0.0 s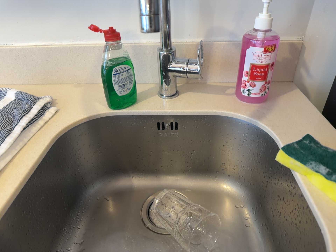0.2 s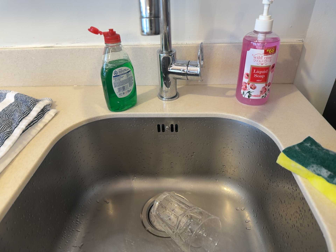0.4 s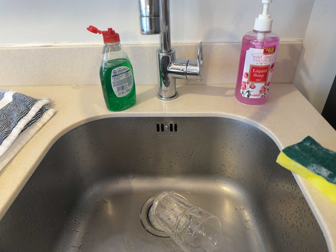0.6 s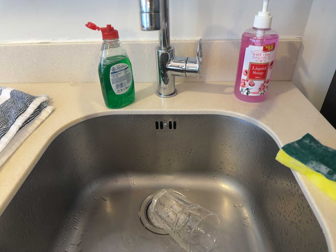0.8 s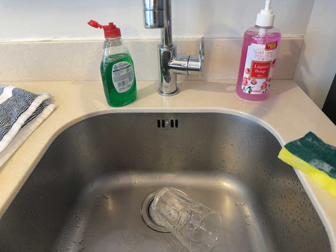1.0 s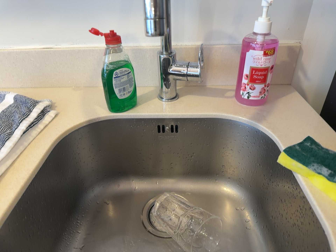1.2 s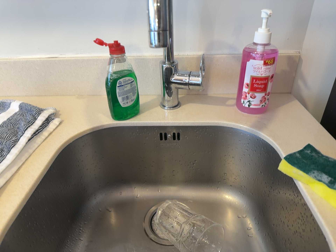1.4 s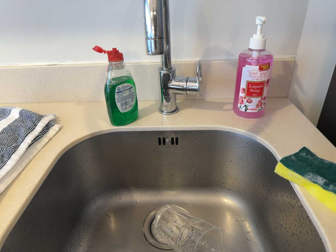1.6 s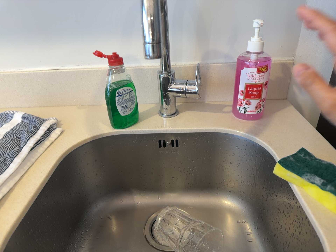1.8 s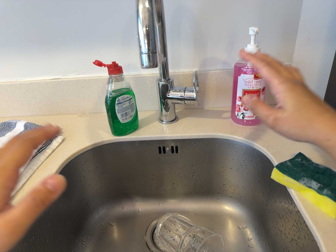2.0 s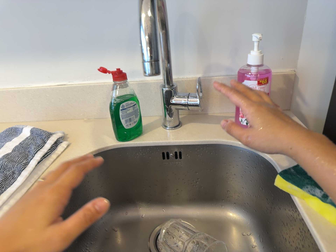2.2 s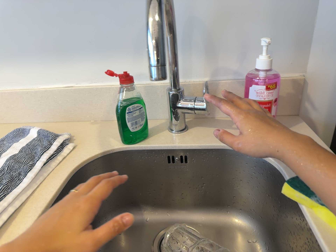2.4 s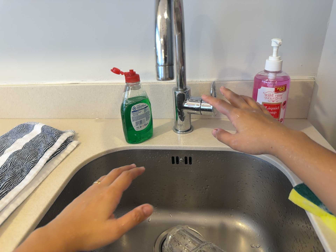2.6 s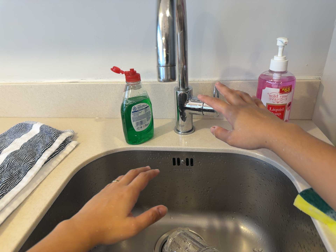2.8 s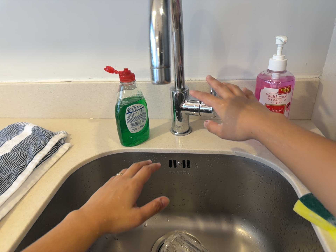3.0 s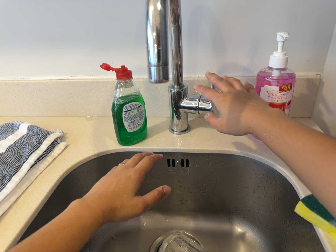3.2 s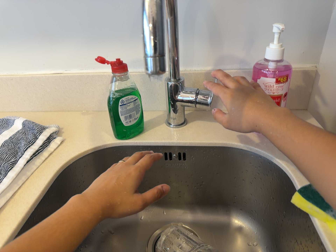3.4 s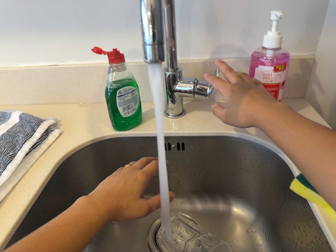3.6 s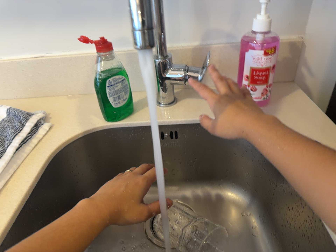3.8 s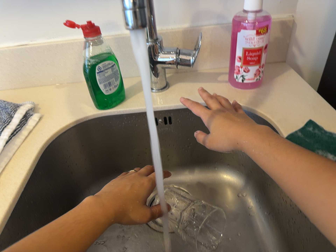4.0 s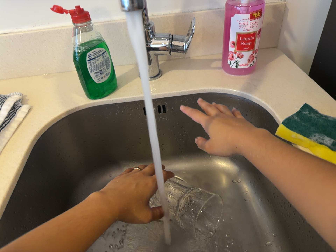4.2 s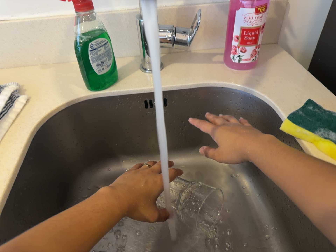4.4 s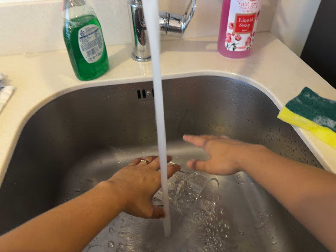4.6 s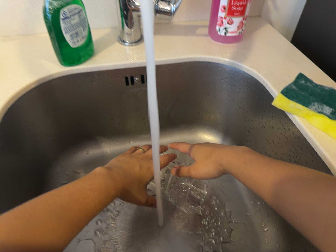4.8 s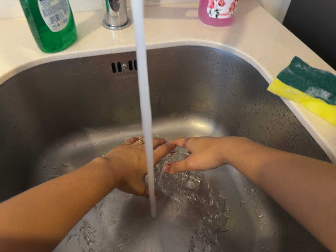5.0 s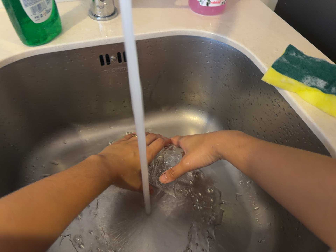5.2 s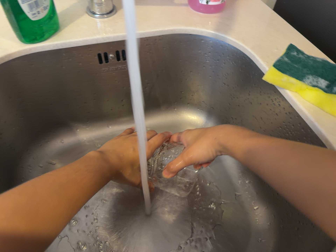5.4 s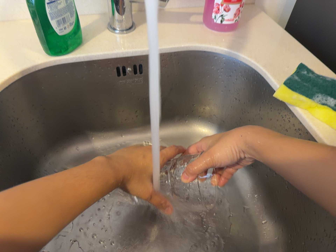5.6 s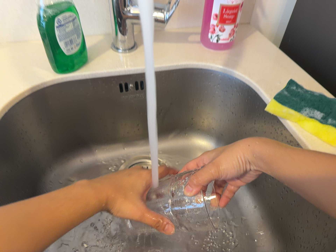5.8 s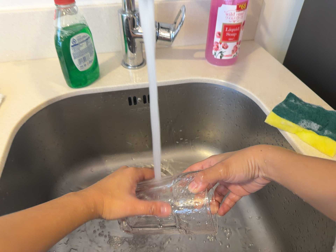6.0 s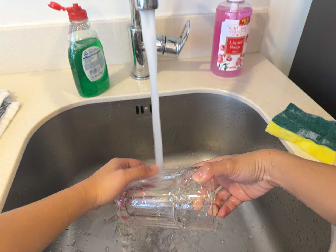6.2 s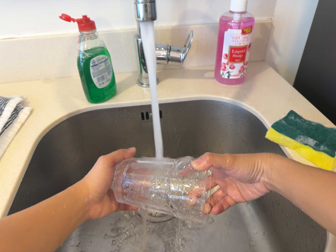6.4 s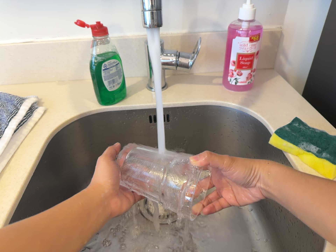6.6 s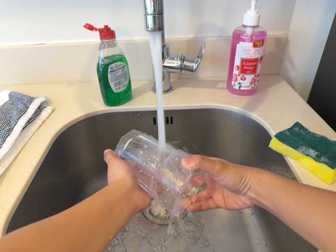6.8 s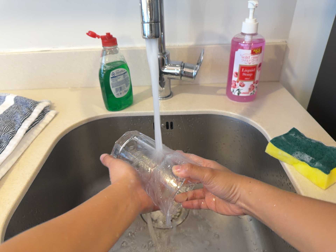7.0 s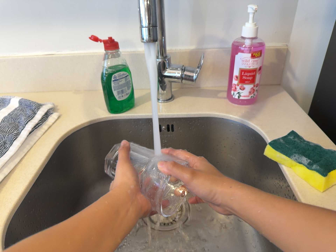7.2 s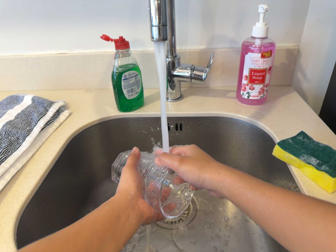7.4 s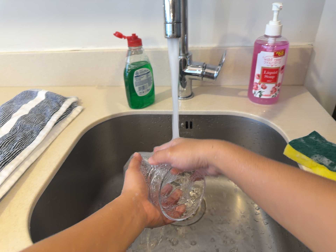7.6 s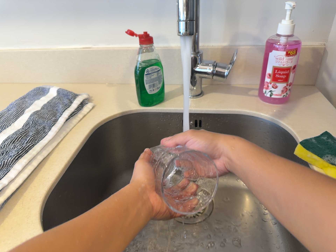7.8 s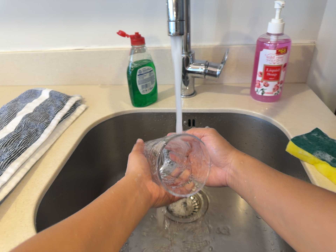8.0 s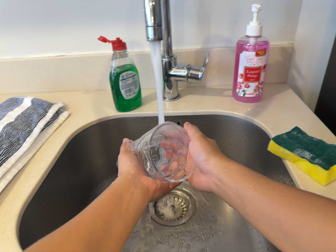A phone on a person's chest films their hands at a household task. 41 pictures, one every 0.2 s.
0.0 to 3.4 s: The camera shifts only a little, or ends up much as it began.
3.4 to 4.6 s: The scene slides to the left, as the camera pans about 15 degrees to its right. It travels to its left, about 8 cm. Its aim tips toward the bottom of its view by about 15 degrees, and the scene shifts upward.
4.6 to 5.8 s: The camera shifts only a little, or ends up much as it began.
5.8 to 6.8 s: The camera pans to its left by about 10 degrees. It travels backward and to its right, about 9 cm, so what stands in front gets smaller. Its aim tips toward the top of its view by about 10 degrees, and the scene shifts downward.
6.8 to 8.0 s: The camera shifts only a little, or ends up much as it began.
The film runs forward here.
